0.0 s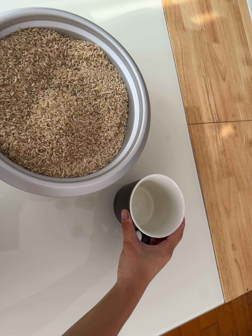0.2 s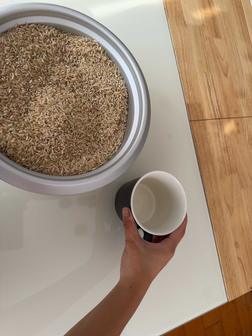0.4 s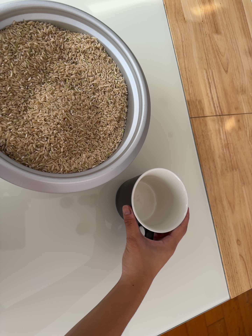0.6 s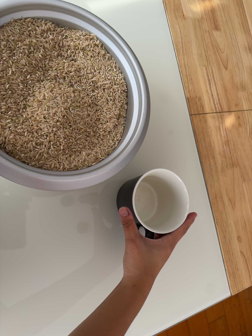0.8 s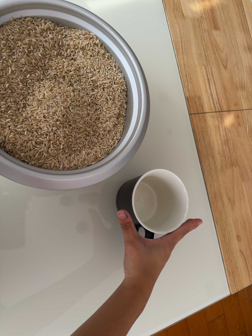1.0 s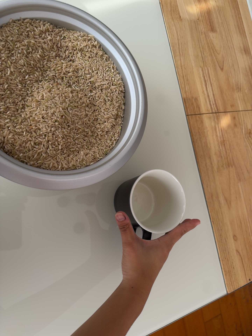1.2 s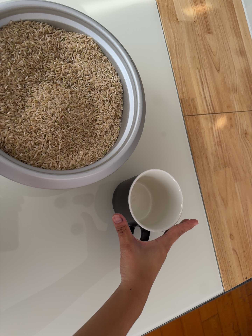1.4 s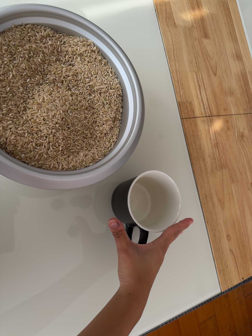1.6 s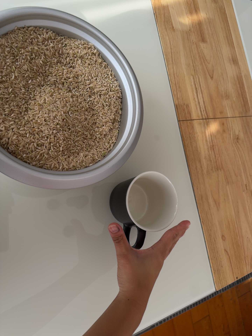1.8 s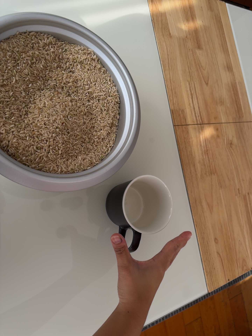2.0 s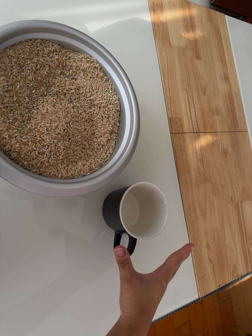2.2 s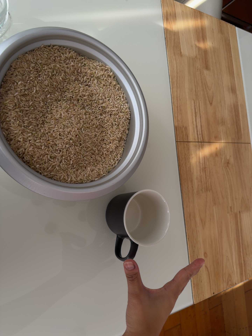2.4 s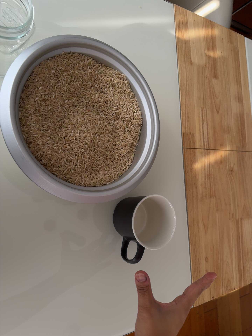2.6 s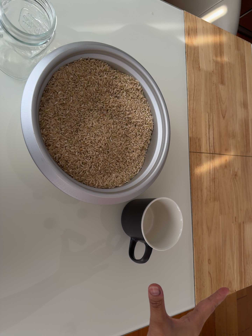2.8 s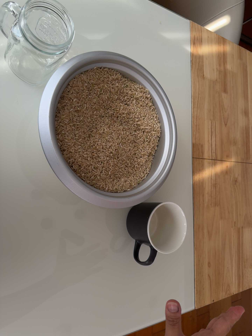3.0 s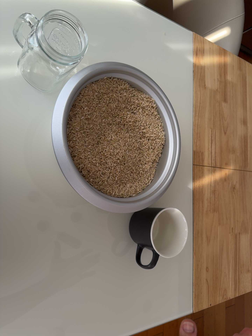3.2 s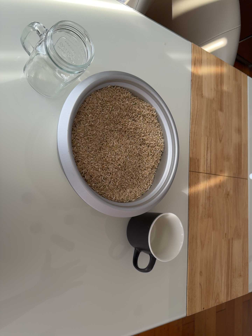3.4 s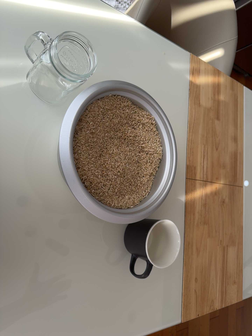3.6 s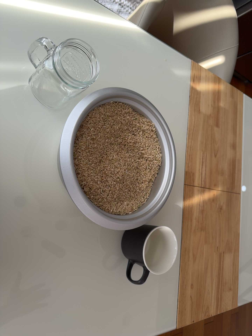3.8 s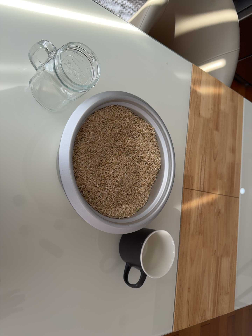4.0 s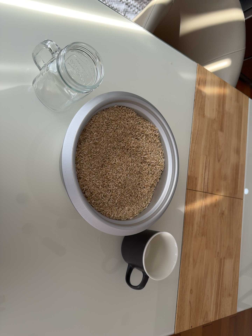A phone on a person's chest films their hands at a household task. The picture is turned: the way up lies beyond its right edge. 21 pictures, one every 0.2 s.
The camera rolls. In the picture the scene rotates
clockwise.
0.0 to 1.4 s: The camera shifts only a little, or ends up much as it began.
1.4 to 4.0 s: The camera travels to its left, backward and toward the top of its view, about 18 cm. It rolls about its line of sight by about 20 degrees, and the scene rotates clockwise.
The film runs backward here.
